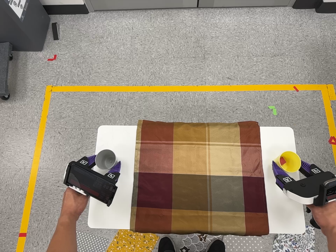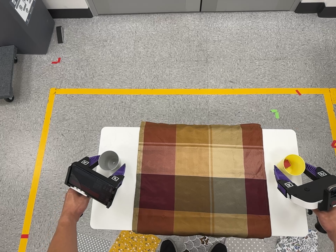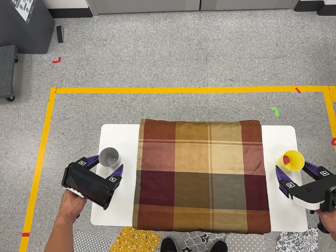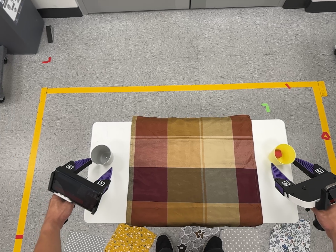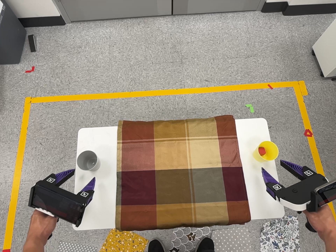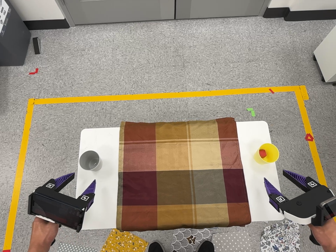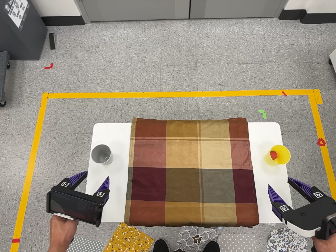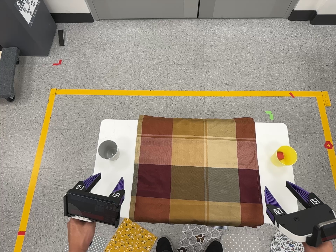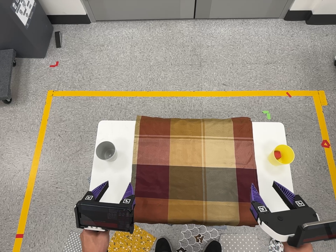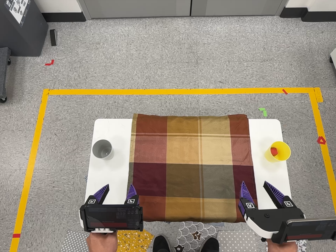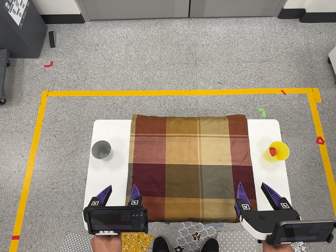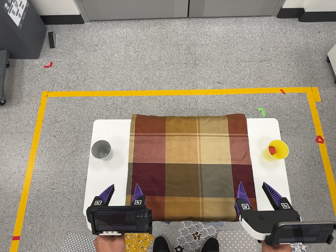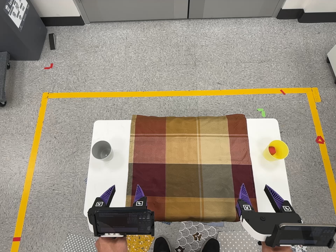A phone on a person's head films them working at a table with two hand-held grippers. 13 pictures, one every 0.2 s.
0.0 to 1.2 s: The camera travels toward the bottom of its view and backward, about 9 cm, so close, fixed things drift upward.
1.2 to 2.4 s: The camera shifts only a little, or ends up much as it began.
The film runs backward here.
